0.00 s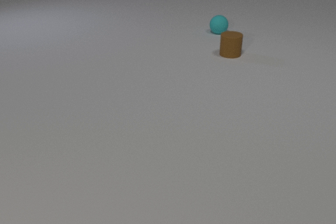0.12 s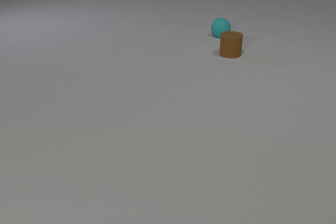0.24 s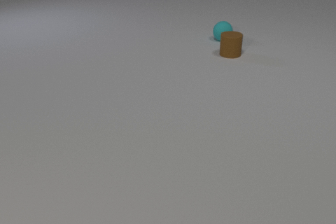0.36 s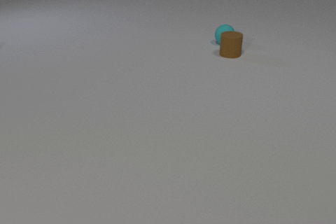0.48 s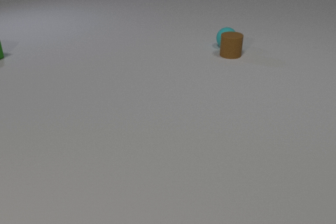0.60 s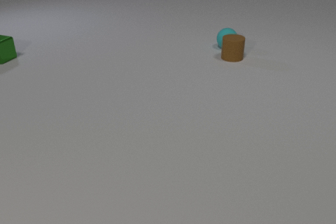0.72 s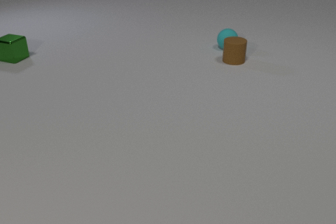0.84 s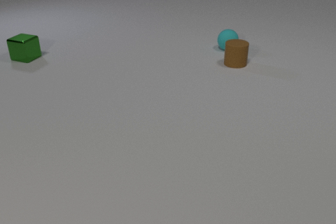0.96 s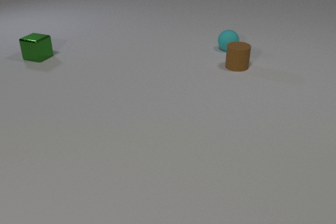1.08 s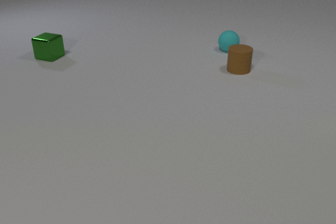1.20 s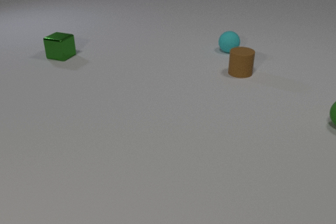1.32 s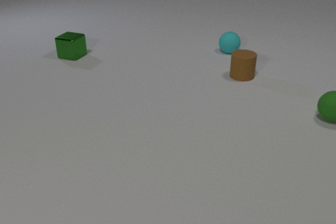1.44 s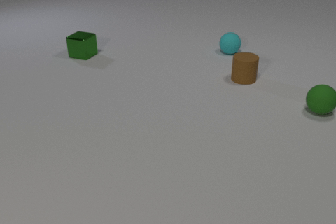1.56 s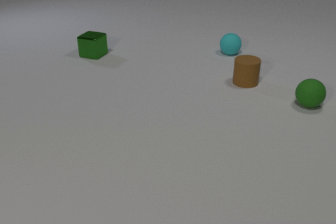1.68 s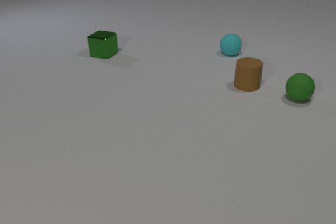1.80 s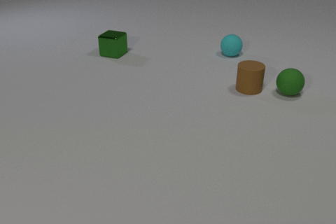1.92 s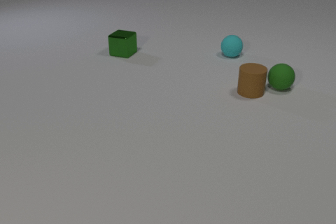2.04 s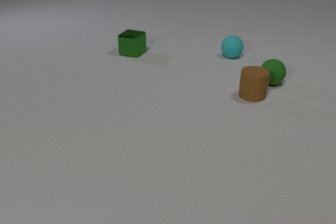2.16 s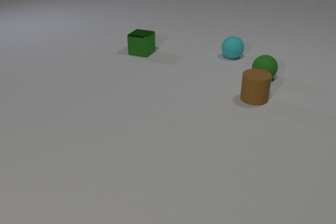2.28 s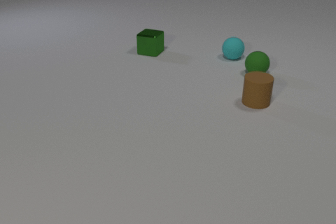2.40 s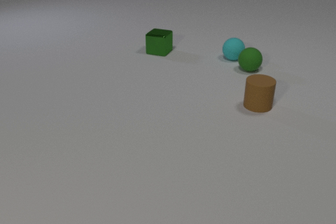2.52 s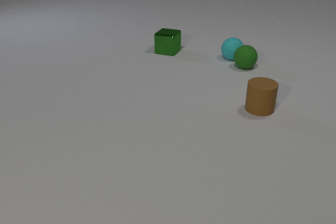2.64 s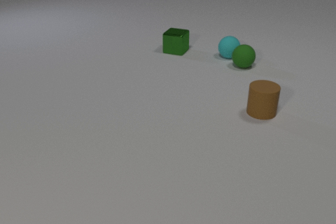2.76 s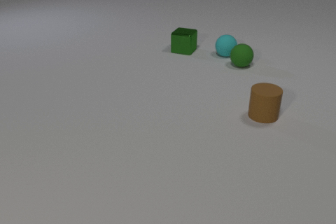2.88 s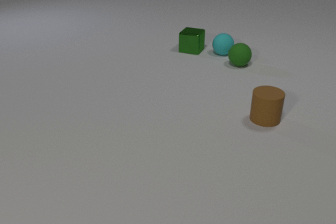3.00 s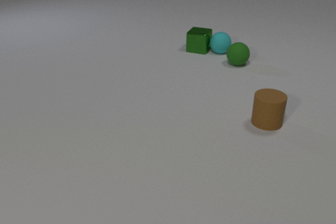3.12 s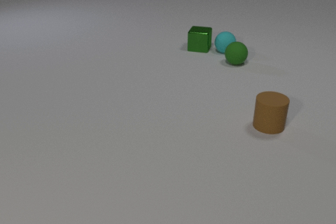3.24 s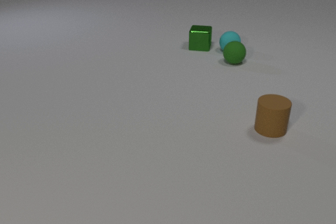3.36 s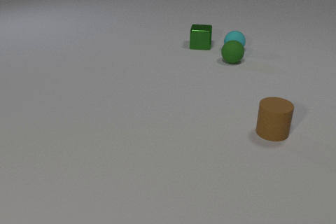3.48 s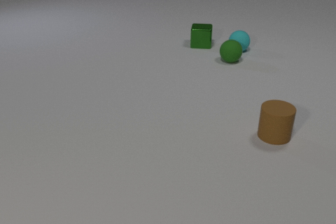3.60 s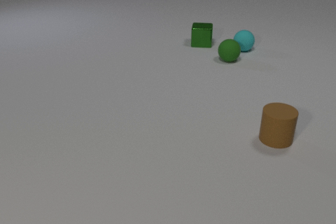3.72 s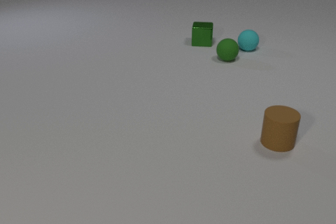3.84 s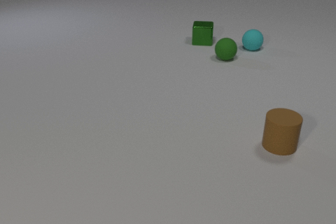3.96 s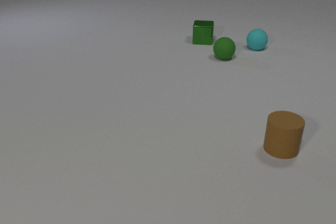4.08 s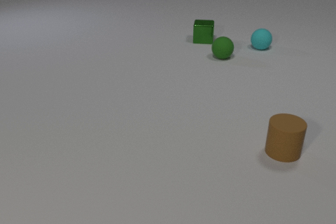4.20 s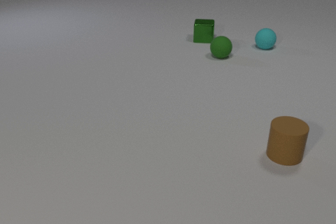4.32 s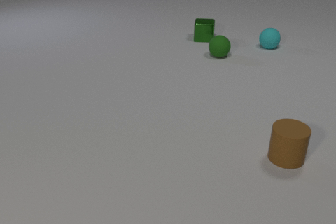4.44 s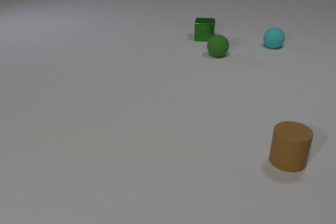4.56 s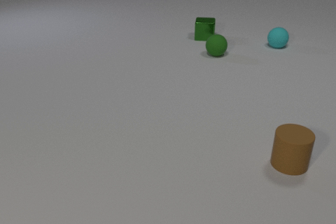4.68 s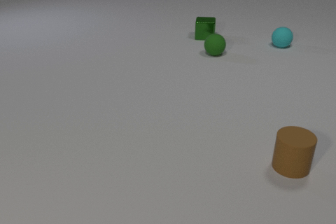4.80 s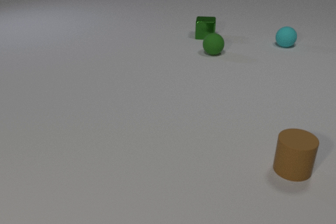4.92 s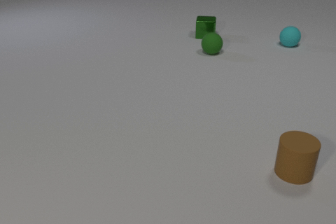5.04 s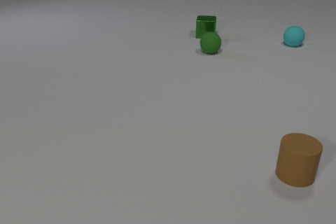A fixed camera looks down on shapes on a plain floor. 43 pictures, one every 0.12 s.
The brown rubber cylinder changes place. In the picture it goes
toward the camera.
The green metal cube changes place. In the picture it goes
to the right.
0.00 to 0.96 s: The cyan rubber sphere rolls toward the camera. The brown rubber cylinder slides toward the camera. The green metal cube comes in at the left edge, slides to the right. The cyan rubber sphere and the brown rubber cylinder collide.
0.96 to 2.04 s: The cyan rubber sphere rolls toward the camera. The brown rubber cylinder slides toward the camera. The green rubber sphere comes in at the right edge, rolls to the left and away from the camera. The green metal cube slides to the right.
2.04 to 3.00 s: The cyan rubber sphere rolls to the left and away from the camera. The brown rubber cylinder slides toward the camera. The green rubber sphere rolls away from the camera and to the left. The green metal cube slides to the right. The cyan rubber sphere and the green rubber sphere collide. The cyan rubber sphere and the green metal cube collide.
3.00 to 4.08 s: The cyan rubber sphere rolls to the right and away from the camera. The brown rubber cylinder slides toward the camera. The green rubber sphere rolls to the left and away from the camera. The green metal cube slides away from the camera.
4.08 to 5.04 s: The cyan rubber sphere rolls to the right and away from the camera. The brown rubber cylinder slides toward the camera. The green rubber sphere rolls away from the camera and to the left. The green metal cube slides away from the camera.
What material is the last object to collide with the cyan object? metal.
How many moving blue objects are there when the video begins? 0.
What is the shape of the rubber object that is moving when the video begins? sphere.
